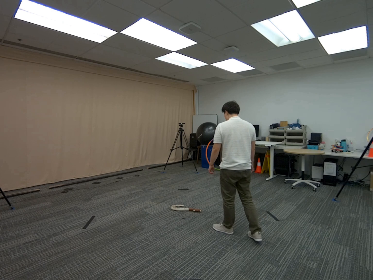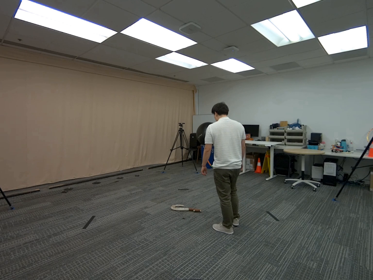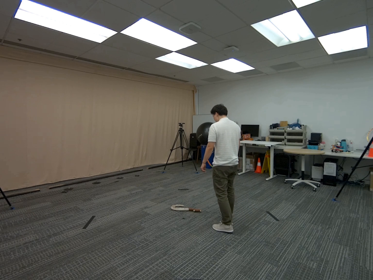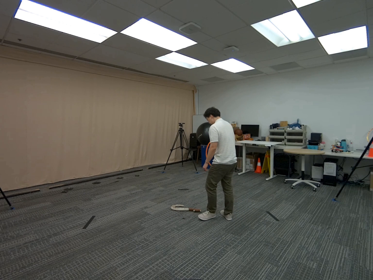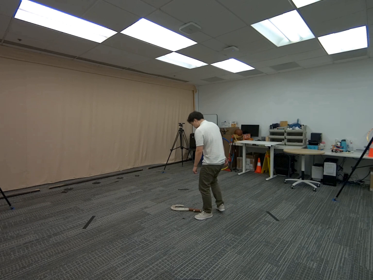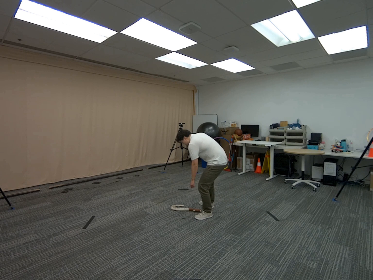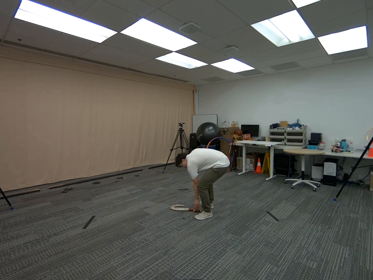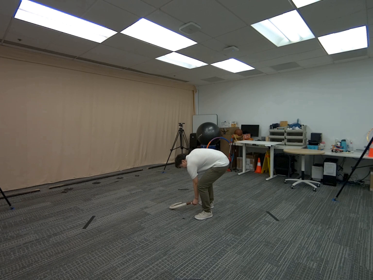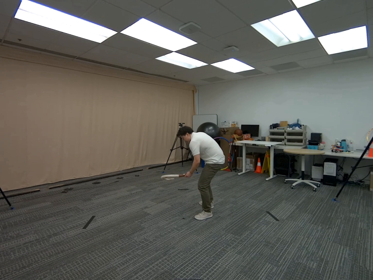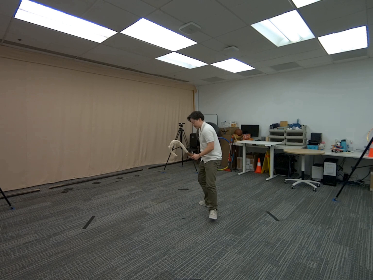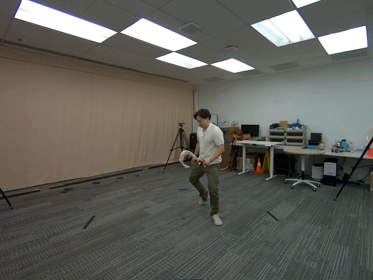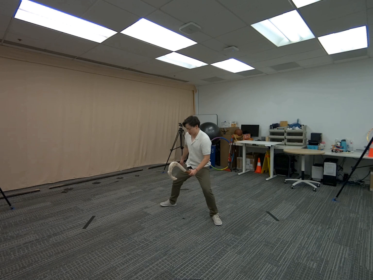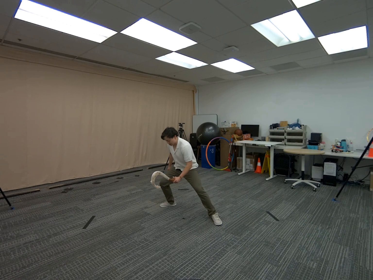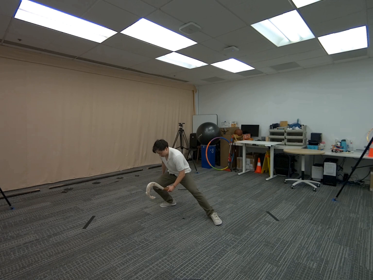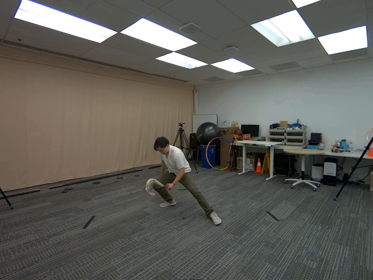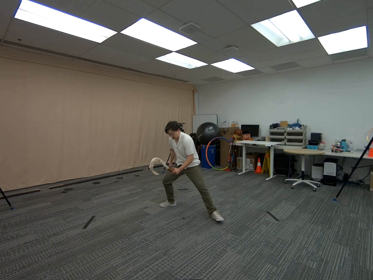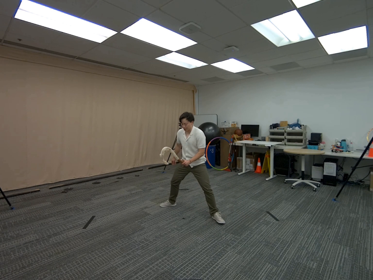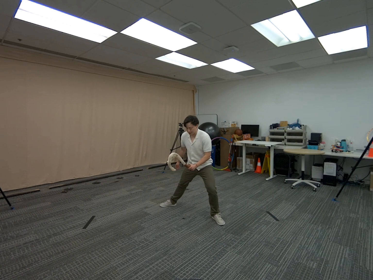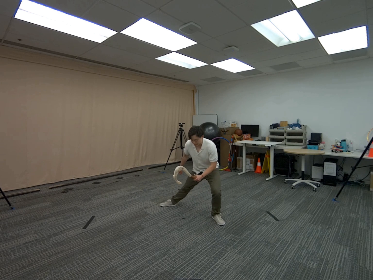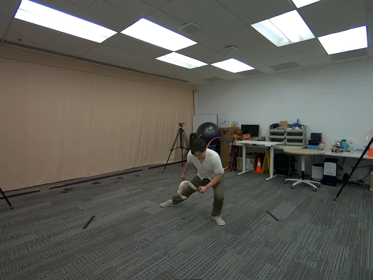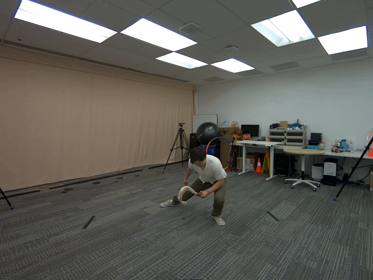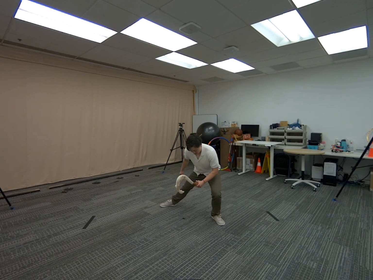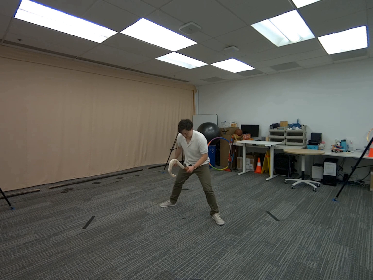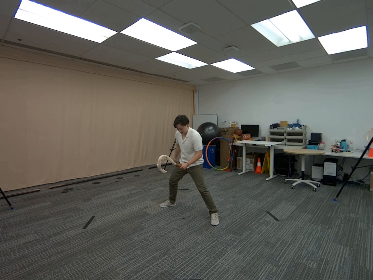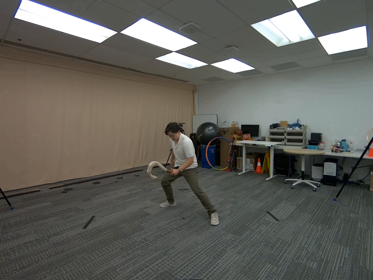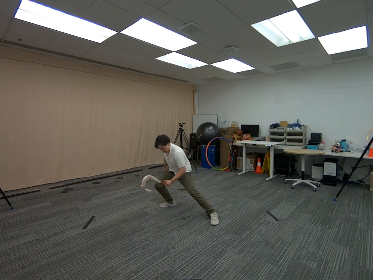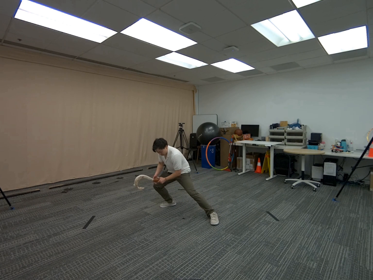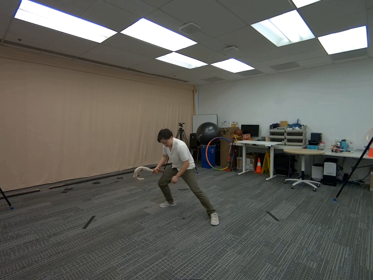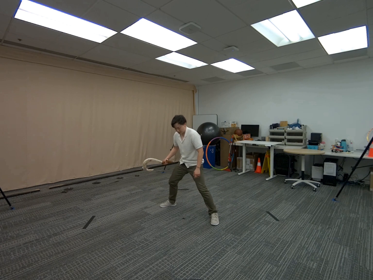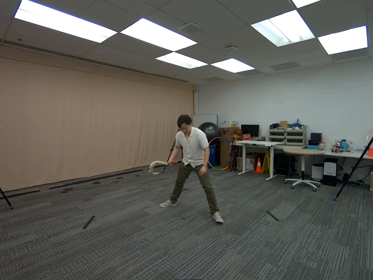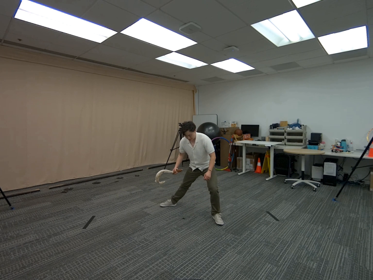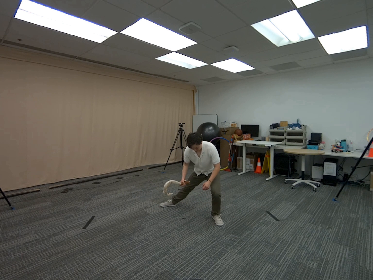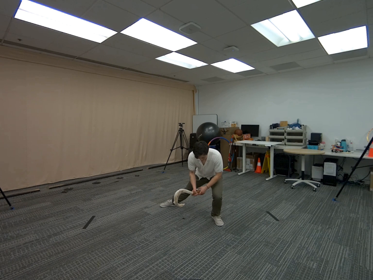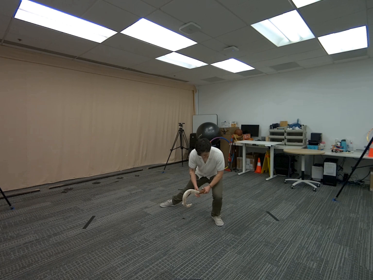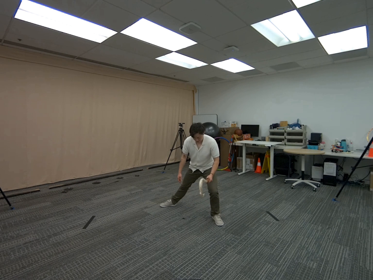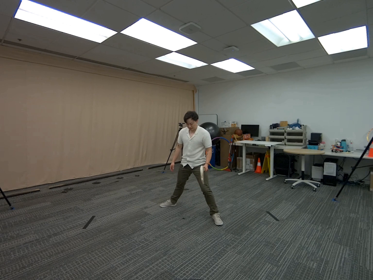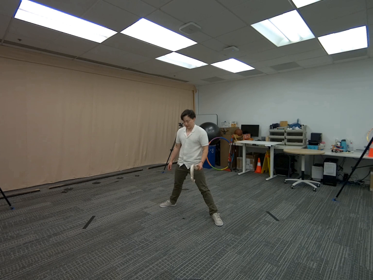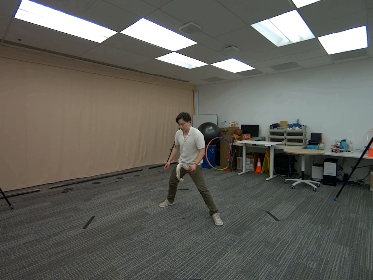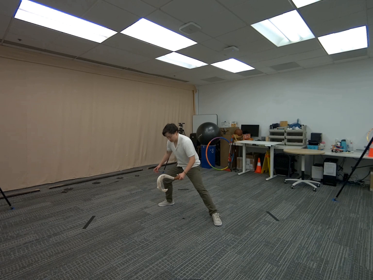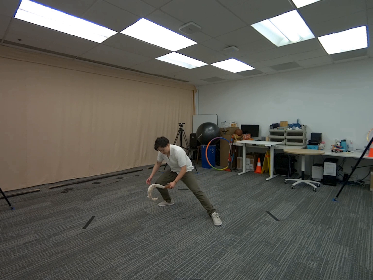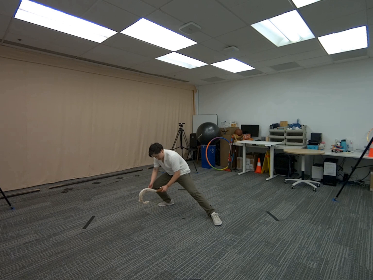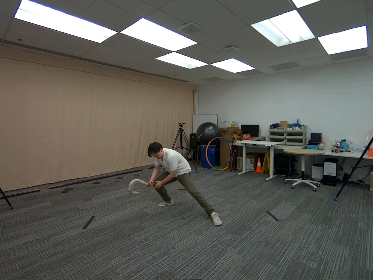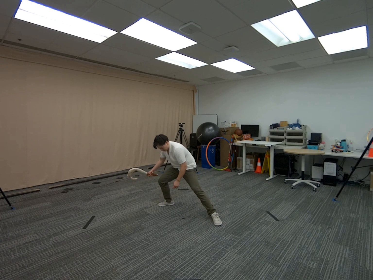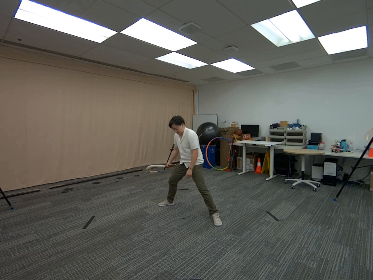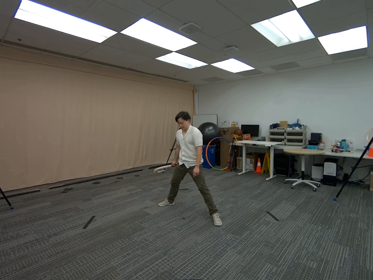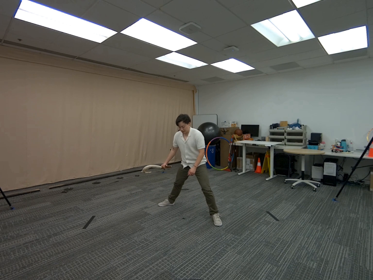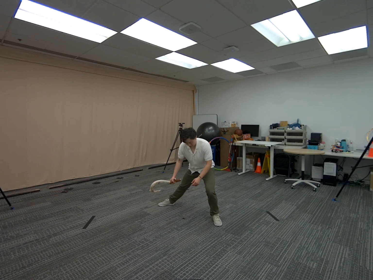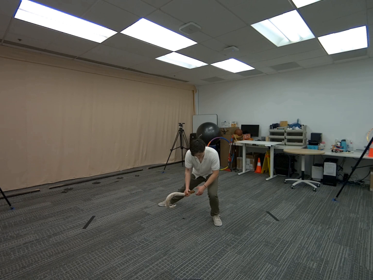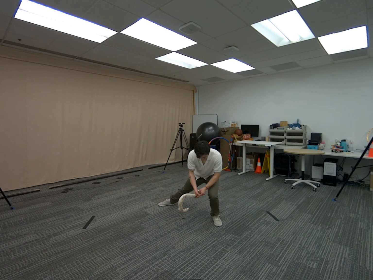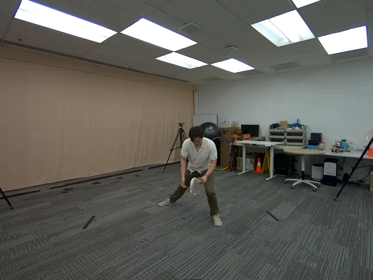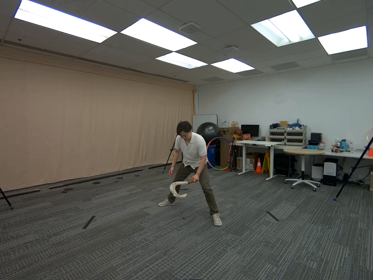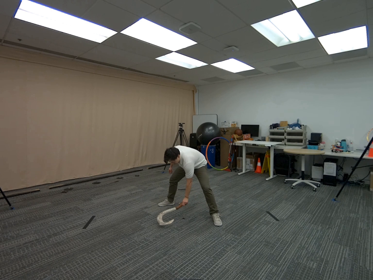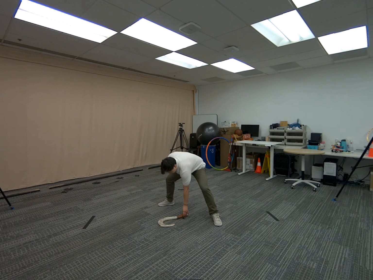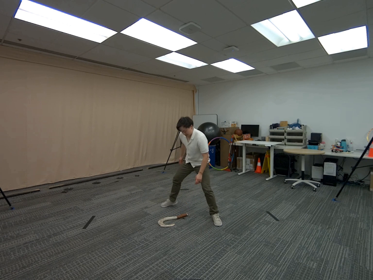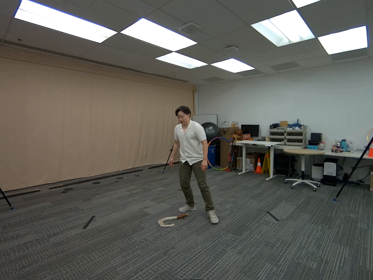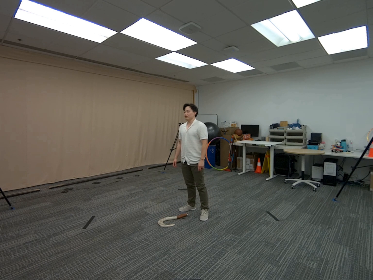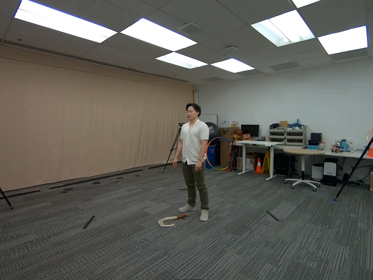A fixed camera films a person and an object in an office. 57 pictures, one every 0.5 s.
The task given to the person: Walk over to the Big Fish Hook on the ground and pick up the Big Fish Hook using your left hand and proceed to do side lunges and handing over the Big Fish Hook from hand to hand as you switch sides. Place the Big Fish Hook on the ground when complete.
